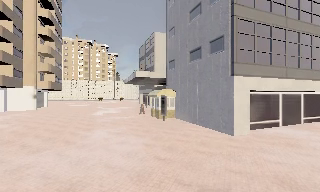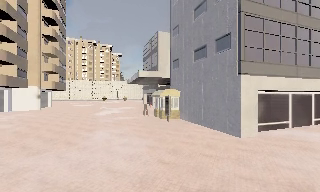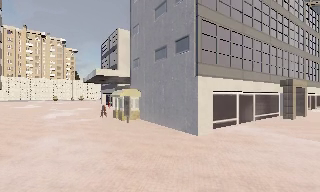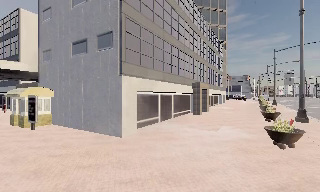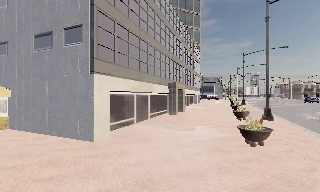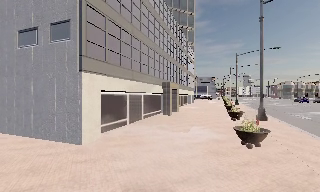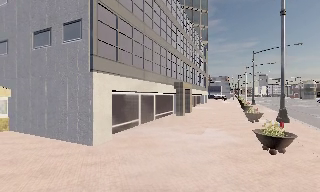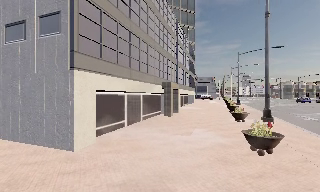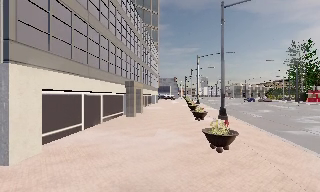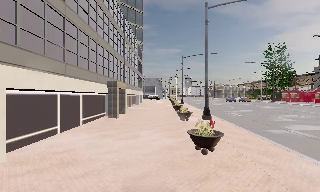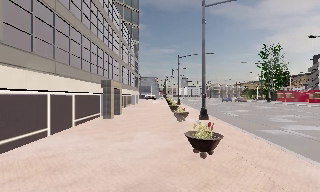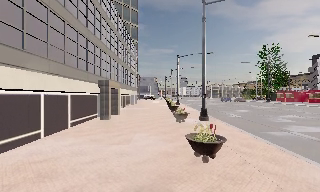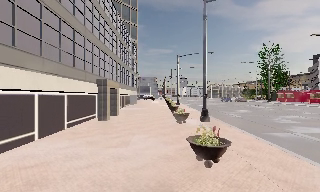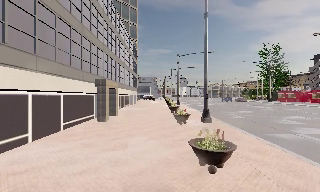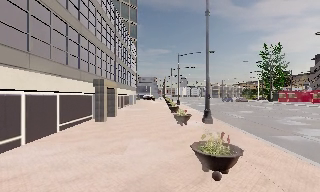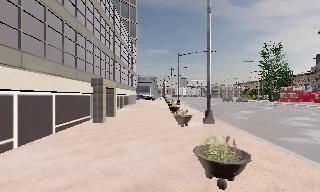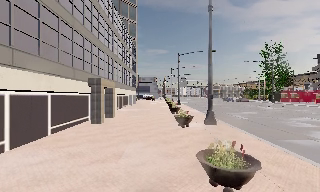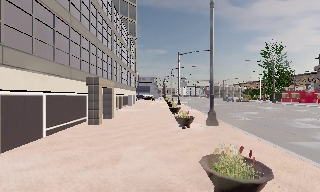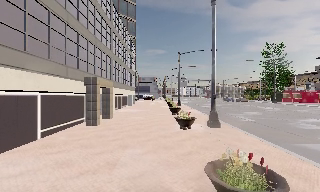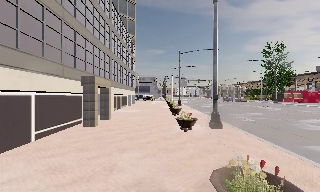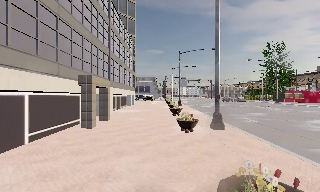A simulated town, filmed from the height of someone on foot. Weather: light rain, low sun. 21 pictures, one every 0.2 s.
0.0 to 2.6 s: The scene slides to the left, as the camera pans about 70 degrees to its right. It travels forward, about 4.5 m.
2.6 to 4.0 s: The camera travels forward, about 2.5 m, so what stands in front looms larger.
The film runs forward here.
